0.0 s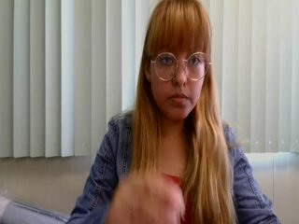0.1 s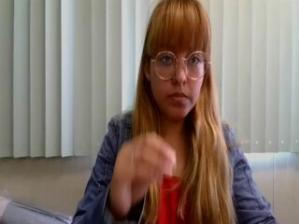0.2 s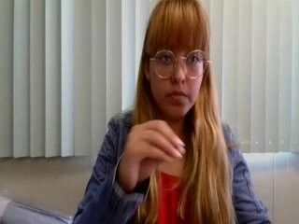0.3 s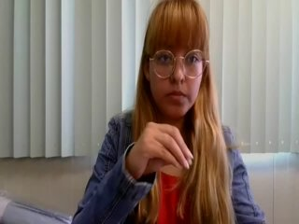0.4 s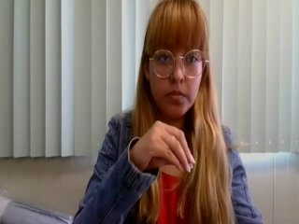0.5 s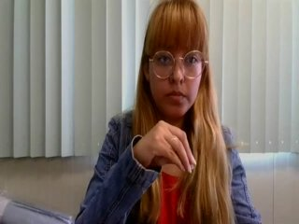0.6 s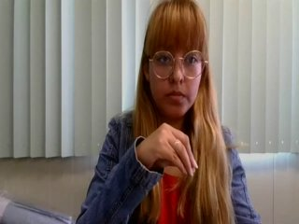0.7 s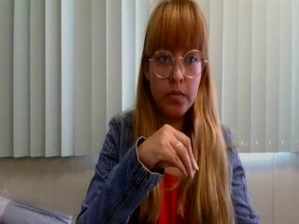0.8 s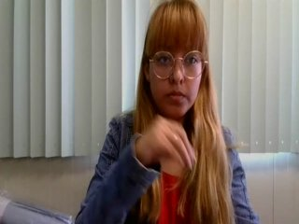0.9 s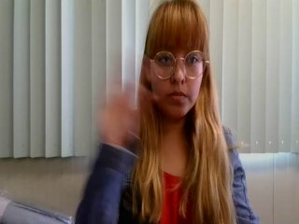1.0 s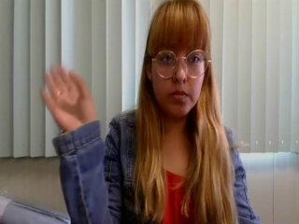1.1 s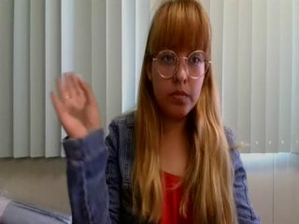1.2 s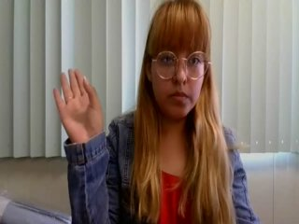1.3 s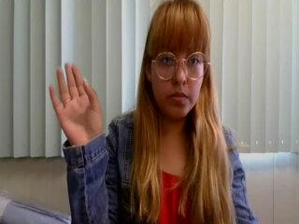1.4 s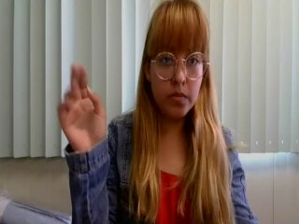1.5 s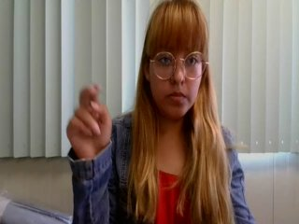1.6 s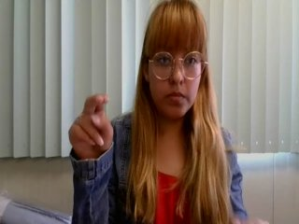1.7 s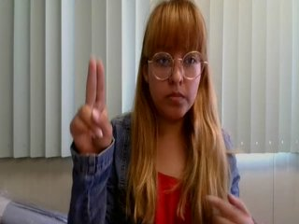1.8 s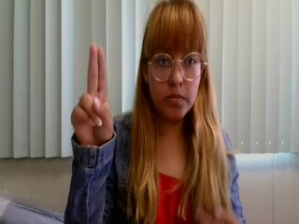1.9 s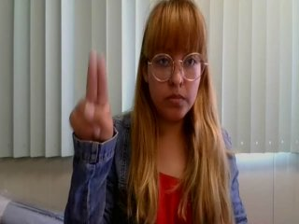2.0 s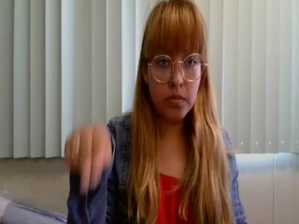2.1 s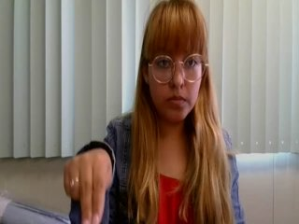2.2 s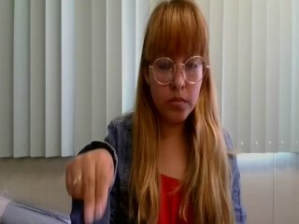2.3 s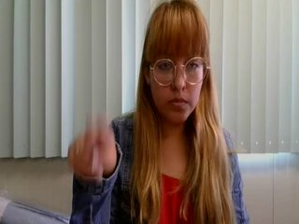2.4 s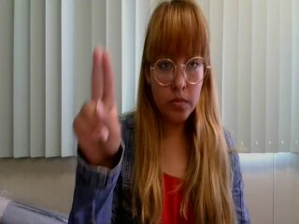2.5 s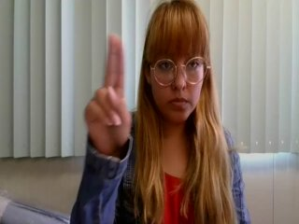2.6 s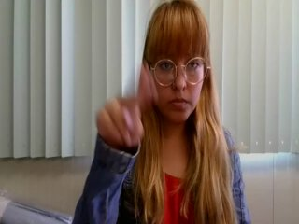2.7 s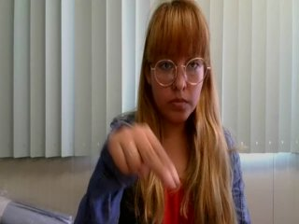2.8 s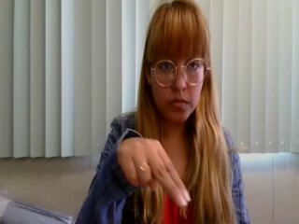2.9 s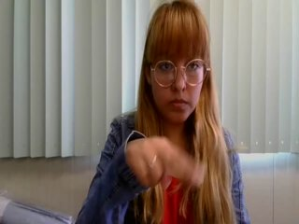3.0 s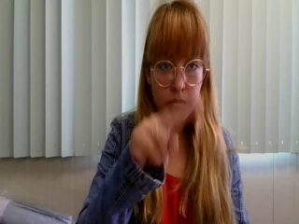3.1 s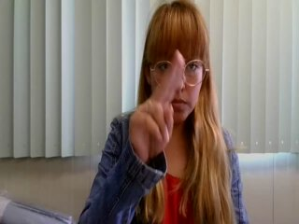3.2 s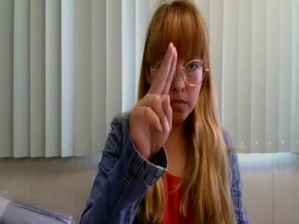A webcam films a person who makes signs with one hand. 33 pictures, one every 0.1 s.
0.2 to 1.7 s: On the screen the hand sweeps to the left. The name of the sign: Throw right.
1.8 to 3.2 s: Pointing with two fingers.
